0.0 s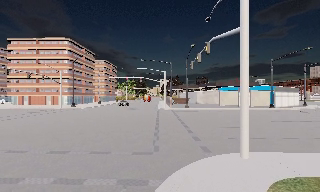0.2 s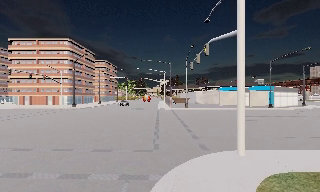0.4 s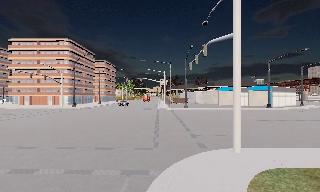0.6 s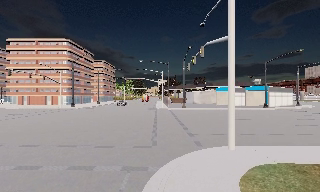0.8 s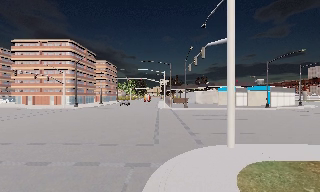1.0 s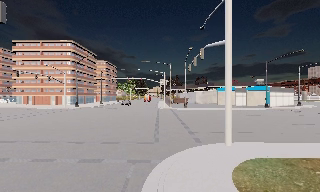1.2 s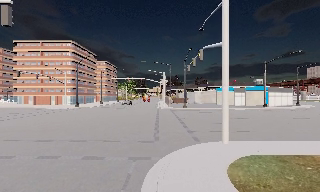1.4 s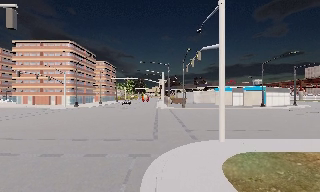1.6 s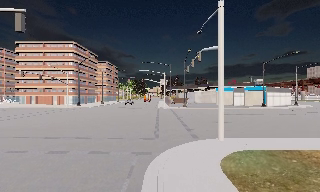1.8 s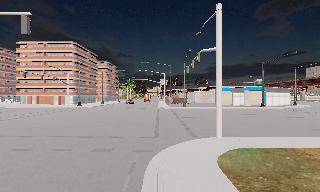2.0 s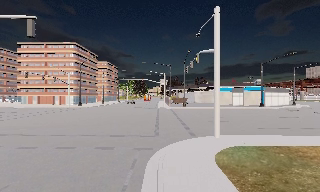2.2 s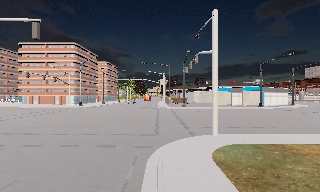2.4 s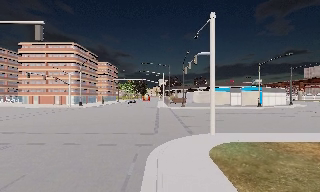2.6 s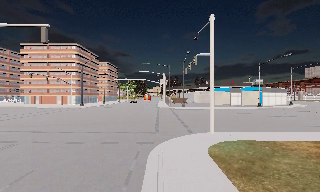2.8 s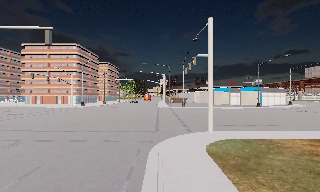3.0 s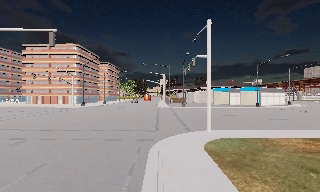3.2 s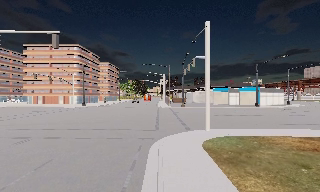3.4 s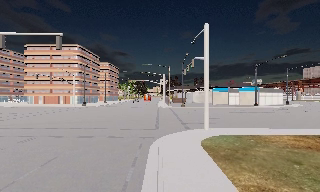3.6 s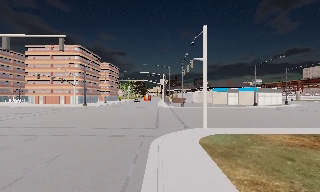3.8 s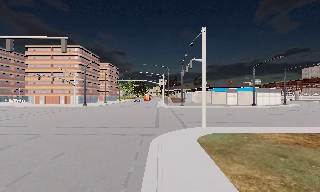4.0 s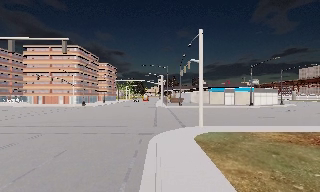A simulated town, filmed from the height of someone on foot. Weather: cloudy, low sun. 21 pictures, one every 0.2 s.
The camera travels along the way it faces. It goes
backward.
0.0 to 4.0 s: The camera travels backward, about 6 m, so what stands in front gets smaller.
The film runs backward here.
